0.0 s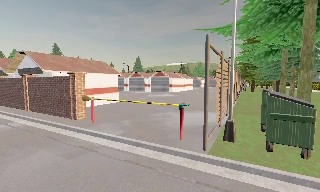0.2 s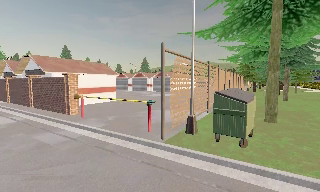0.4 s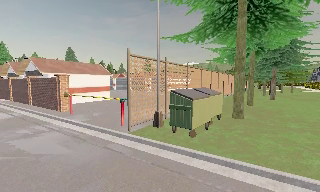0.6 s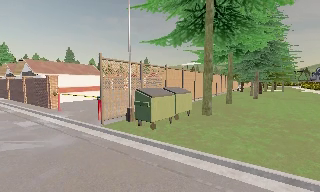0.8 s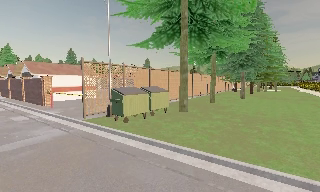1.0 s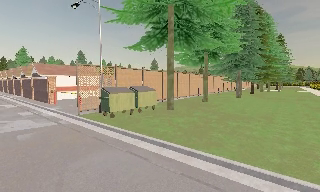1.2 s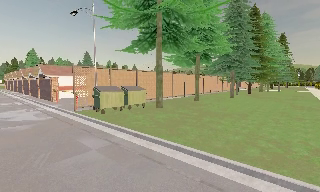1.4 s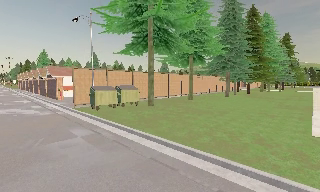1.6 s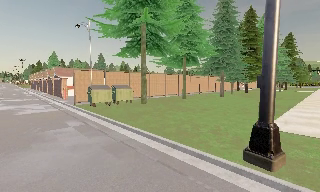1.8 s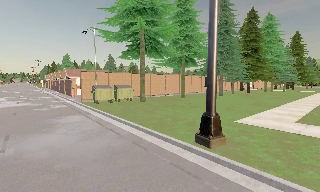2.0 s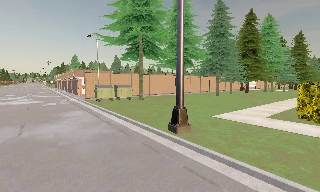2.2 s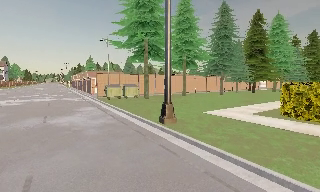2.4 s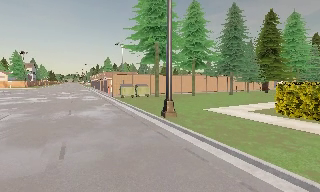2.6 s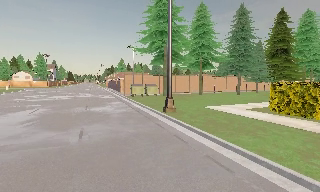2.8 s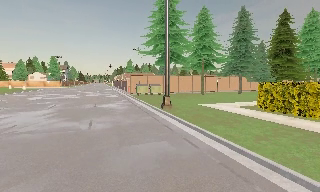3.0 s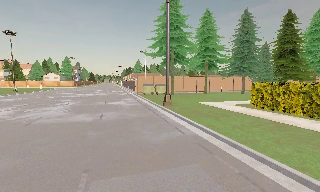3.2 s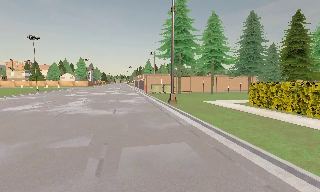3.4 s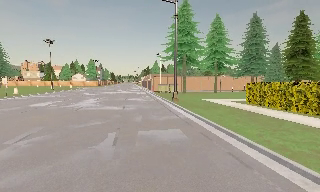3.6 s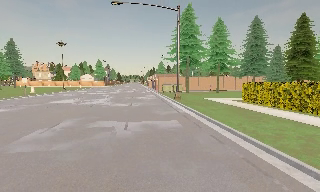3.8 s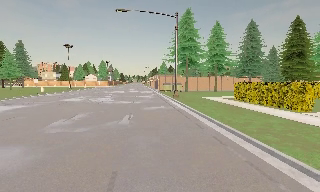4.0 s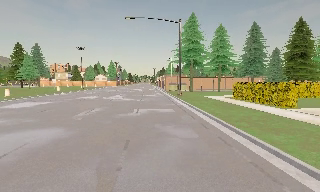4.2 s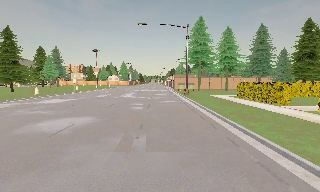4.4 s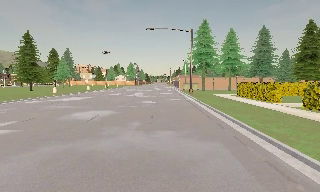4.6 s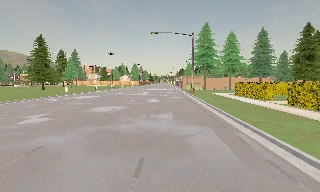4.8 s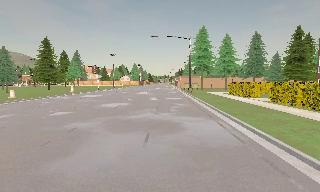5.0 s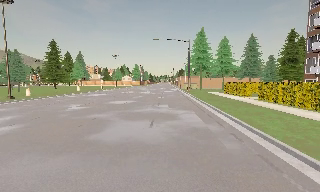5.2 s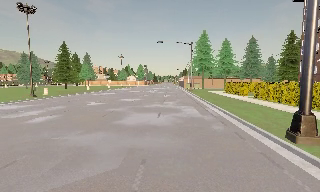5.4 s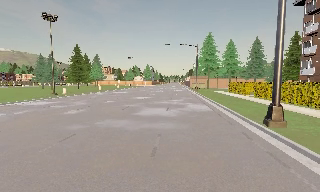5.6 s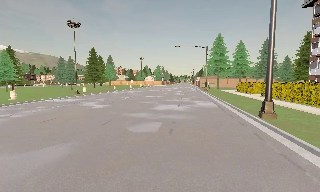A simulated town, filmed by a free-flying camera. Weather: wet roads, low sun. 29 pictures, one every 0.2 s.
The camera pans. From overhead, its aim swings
counterclockwise.
0.0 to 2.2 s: The camera pans to its left, which is counterclockwise from overhead, by about 30 degrees. It travels to its right and backward, about 19 m, so close, fixed things drift to the left.
2.2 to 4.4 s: The camera pans to its left, which is counterclockwise from overhead, by about 35 degrees. It travels backward, about 20 m.
4.4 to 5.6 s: The camera travels backward, about 13 m, so what stands in front gets smaller.
The film runs backward here.
